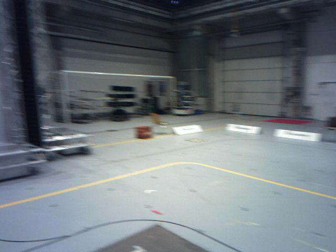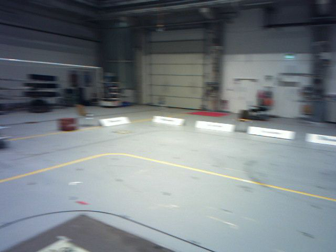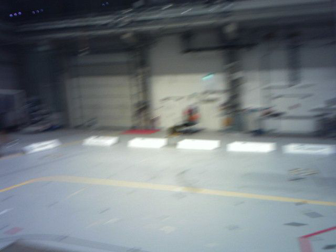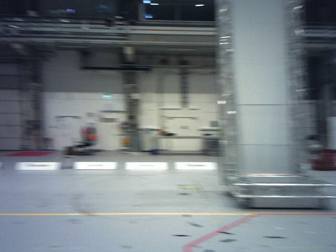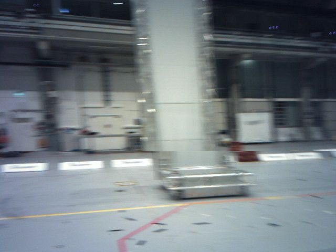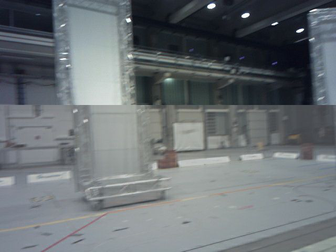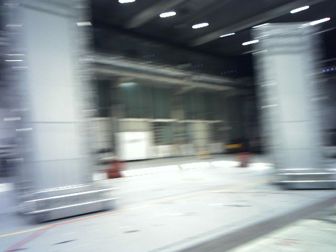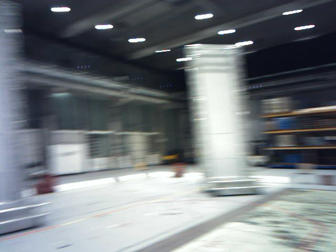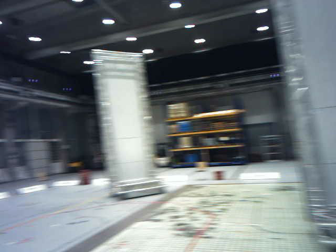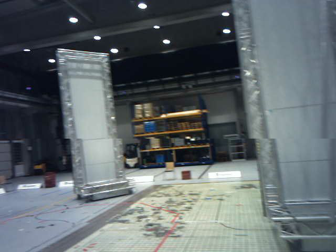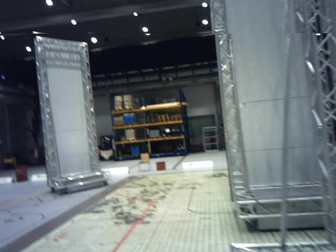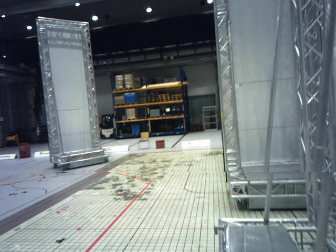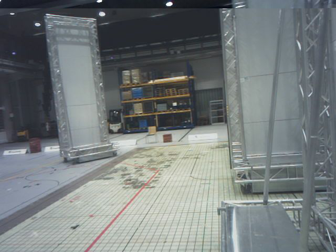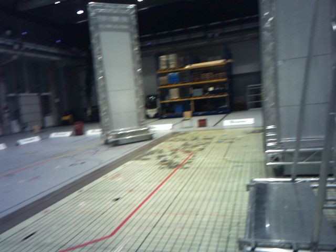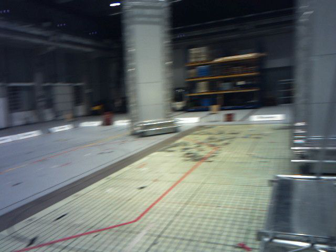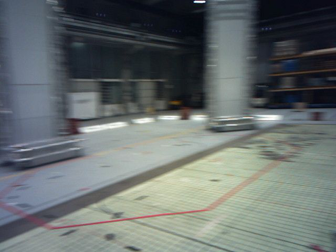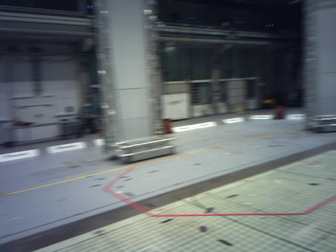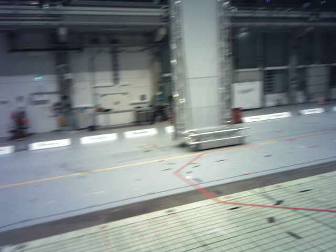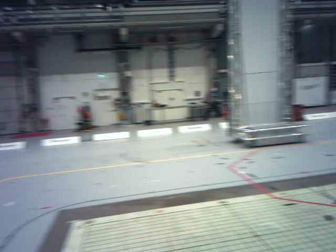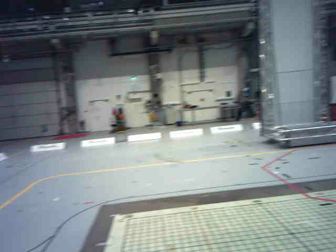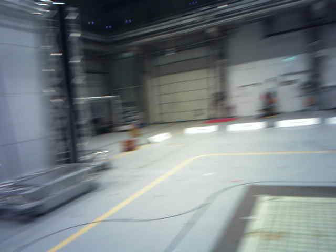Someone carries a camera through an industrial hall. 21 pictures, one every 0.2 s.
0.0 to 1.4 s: The camera pans to its right, which is clockwise from overhead, by about 95 degrees. It travels backward, about 1.4 m. Its aim tips upward by about 15 degrees, and the scene shifts downward.
1.4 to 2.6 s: The scene slides to the left, as the camera pans about 20 degrees to its right. It travels backward, about 1.4 m, so what stands in front gets smaller. Its aim tips downward by about 10 degrees, and the scene shifts upward.
2.6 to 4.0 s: The camera pans to its left, which is counterclockwise from overhead, by about 90 degrees. It travels backward, about 1.2 m.
The film runs backward here.
